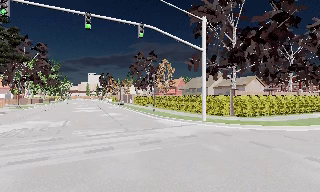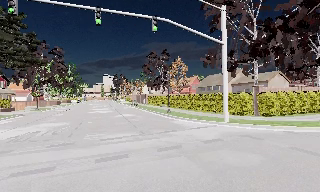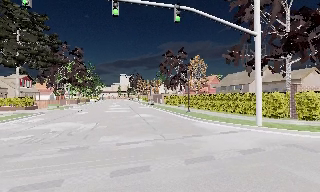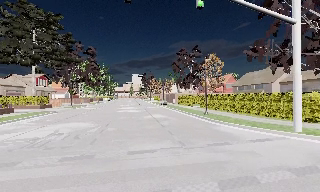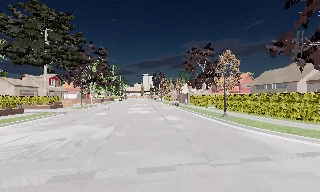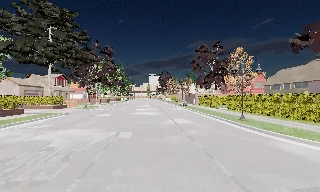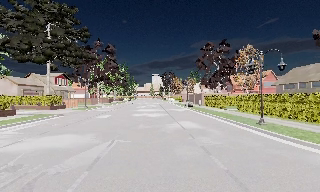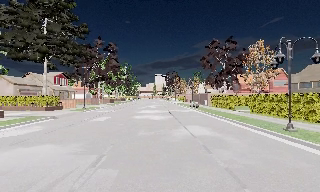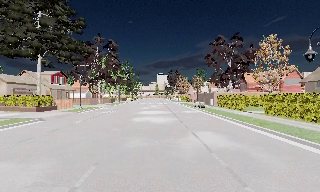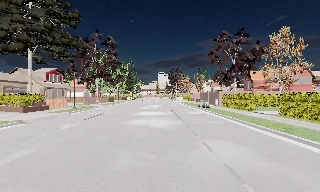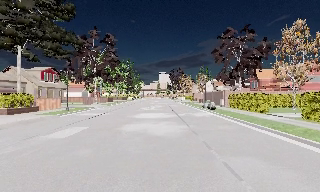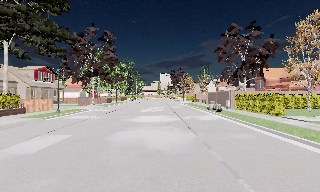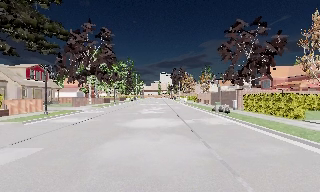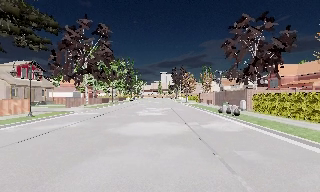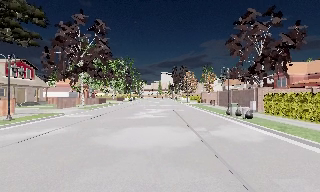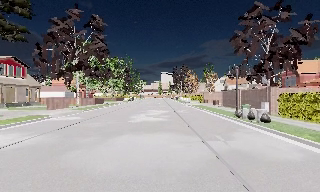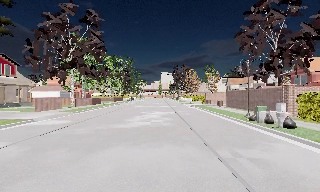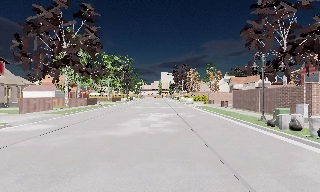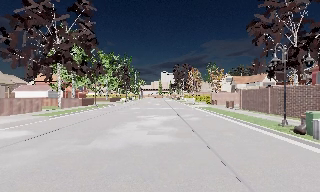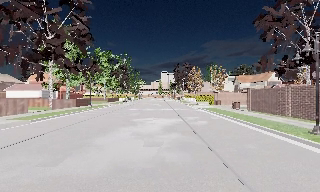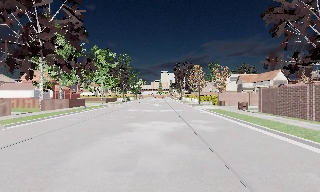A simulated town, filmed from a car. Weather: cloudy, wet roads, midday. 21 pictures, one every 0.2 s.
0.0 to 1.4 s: The camera pans to its left, which is counterclockwise from overhead, by about 25 degrees. It travels forward, about 9 m, so what stands in front looms larger. It gains speed.
1.4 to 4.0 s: The camera travels forward, about 25 m, so what stands in front looms larger.
The film runs forward here.
